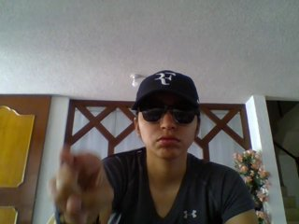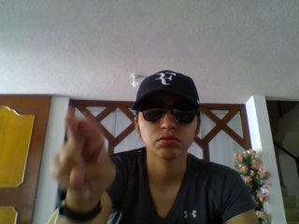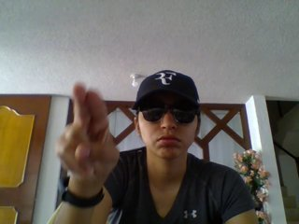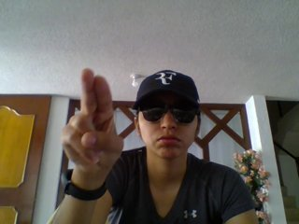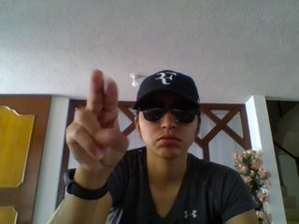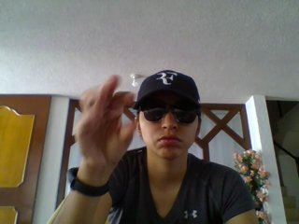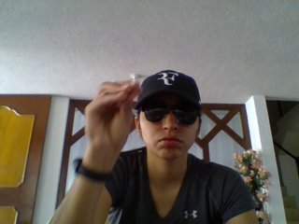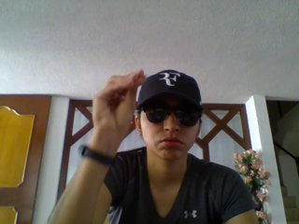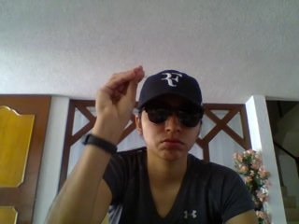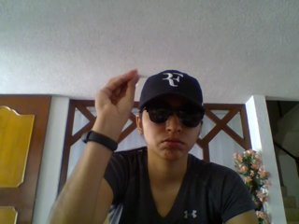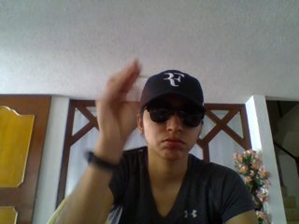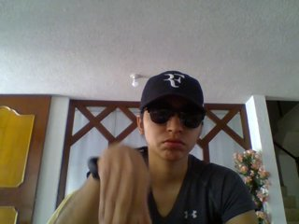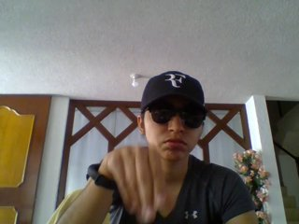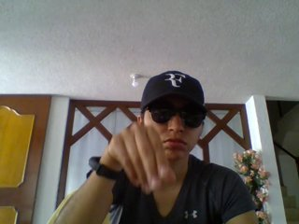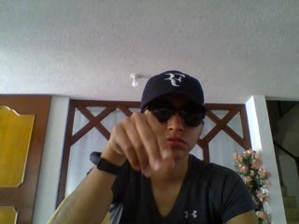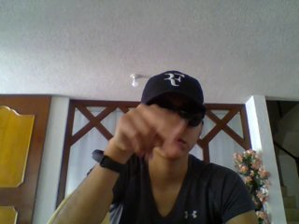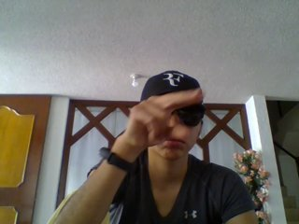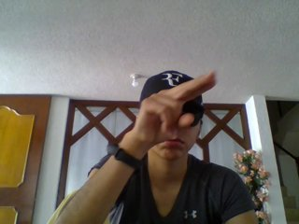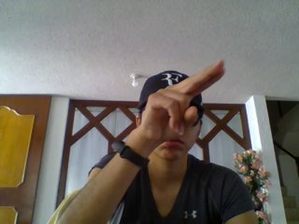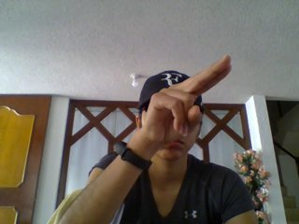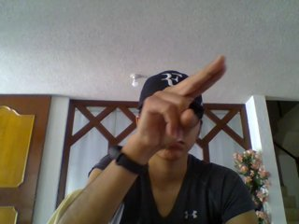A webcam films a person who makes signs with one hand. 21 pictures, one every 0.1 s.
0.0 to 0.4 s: Pointing with two fingers.
0.5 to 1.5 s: On the screen the hand sweeps downward. The name of the sign: Throw down.
1.6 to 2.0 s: Pointing with two fingers.
